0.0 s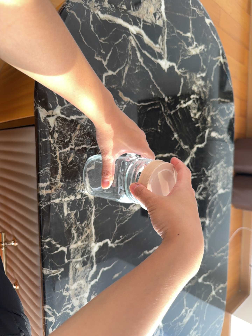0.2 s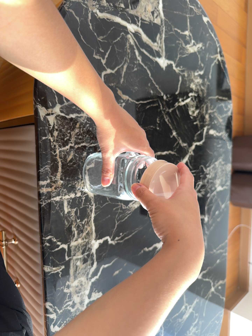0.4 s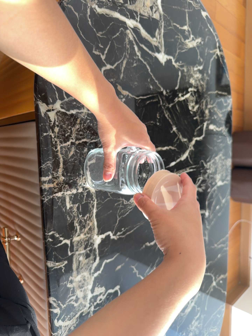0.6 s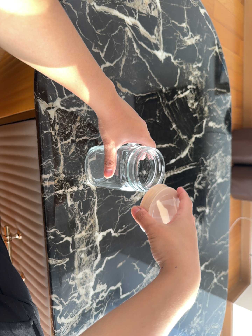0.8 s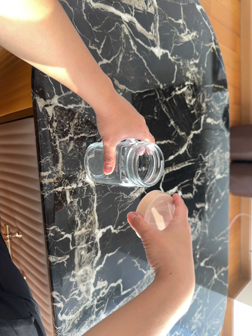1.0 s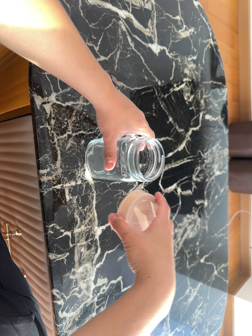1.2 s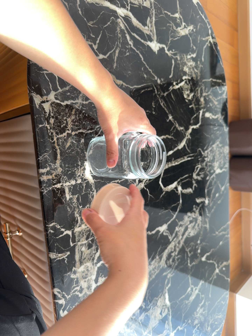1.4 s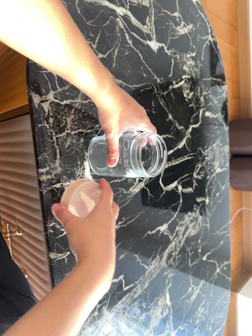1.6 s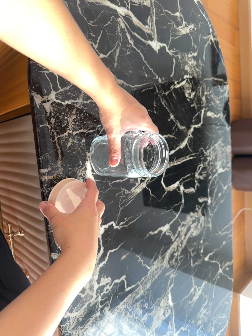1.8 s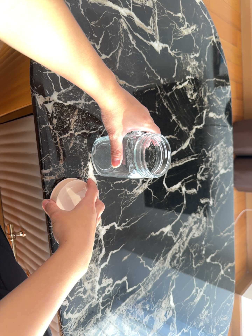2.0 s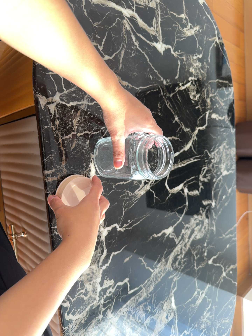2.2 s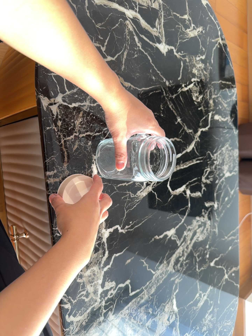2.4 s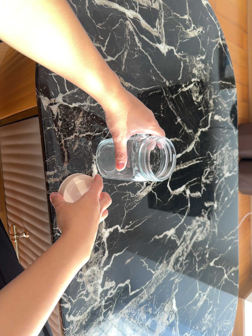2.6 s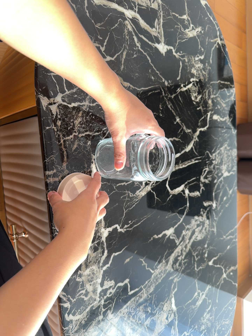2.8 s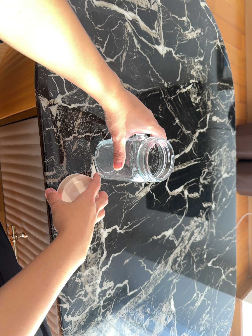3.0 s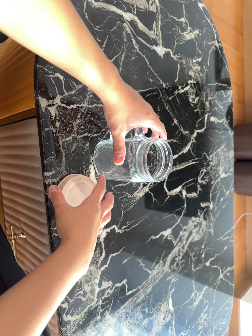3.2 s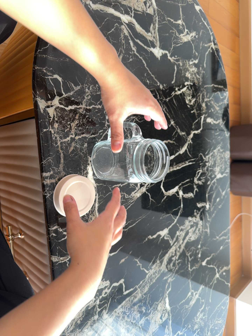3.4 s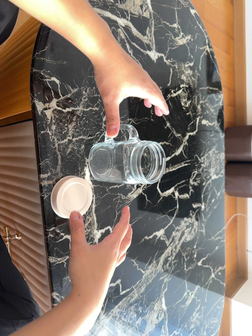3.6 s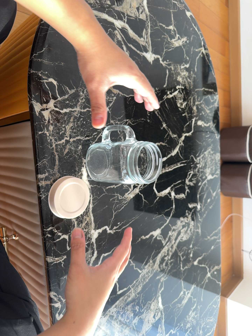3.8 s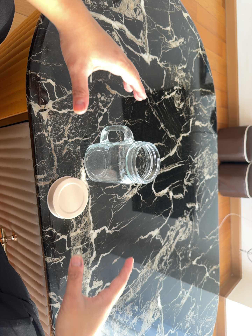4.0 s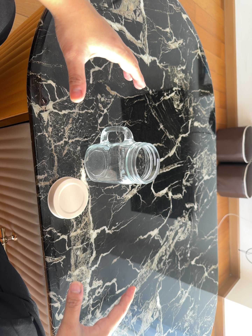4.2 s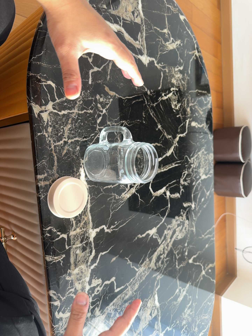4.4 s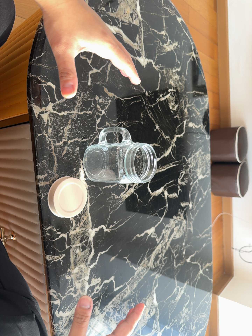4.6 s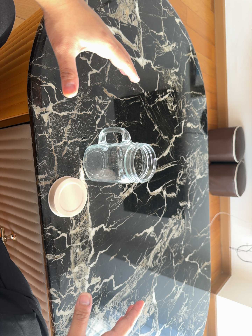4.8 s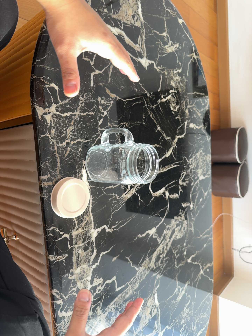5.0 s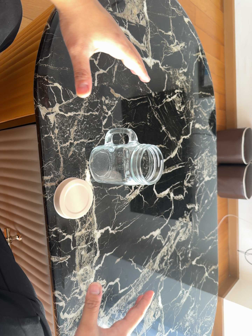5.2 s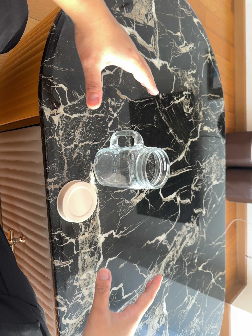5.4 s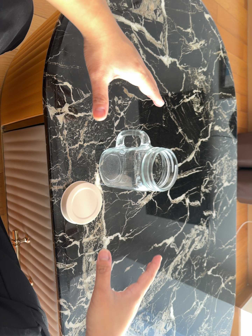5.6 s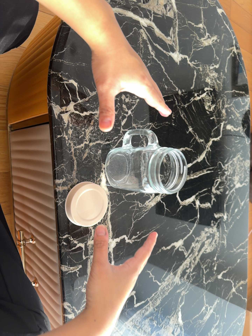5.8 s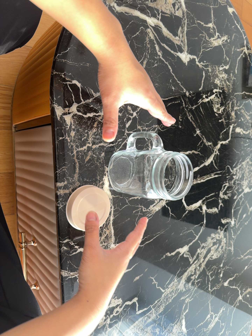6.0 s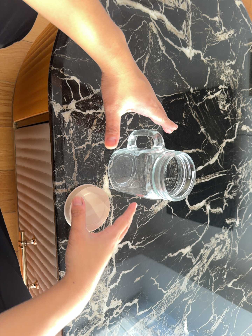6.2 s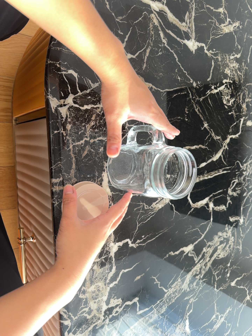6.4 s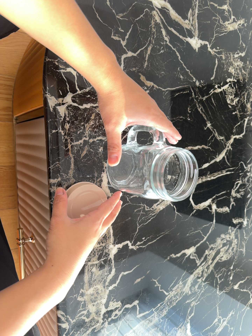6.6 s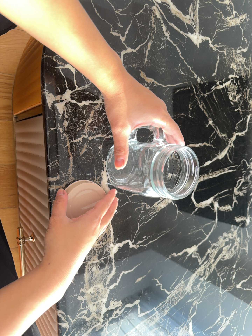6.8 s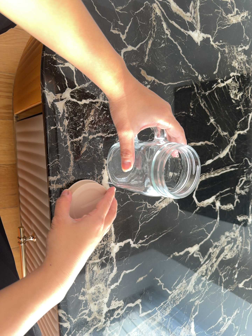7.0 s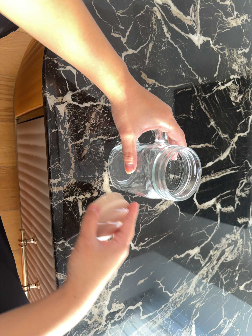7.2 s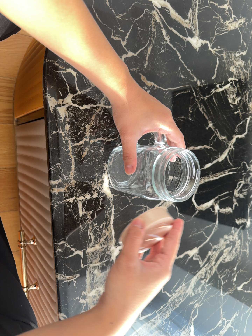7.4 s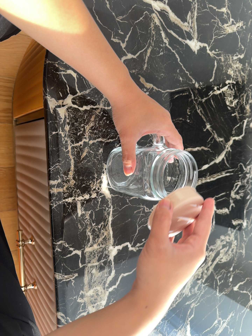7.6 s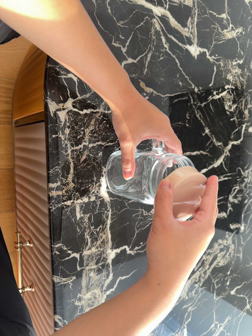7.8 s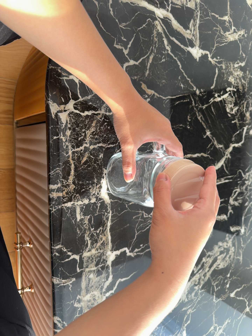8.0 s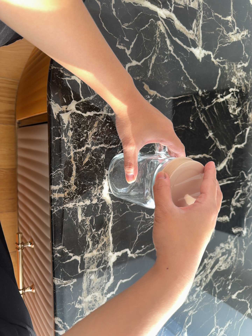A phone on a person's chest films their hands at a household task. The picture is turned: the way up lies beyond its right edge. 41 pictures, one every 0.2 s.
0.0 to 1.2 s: The camera shifts only a little, or ends up much as it began.
1.2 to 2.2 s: The camera keeps its place and its aim.
2.2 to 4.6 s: The camera shifts only a little, or ends up much as it began.
4.6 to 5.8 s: The camera travels forward, about 7 cm, so what stands in front looms larger.
5.8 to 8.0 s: The camera shifts only a little, or ends up much as it began.
The film runs forward here.
